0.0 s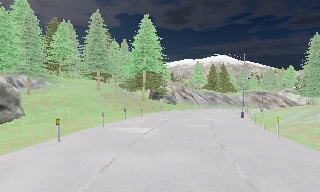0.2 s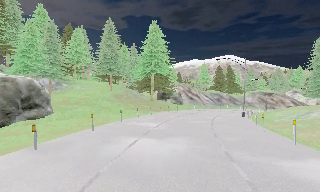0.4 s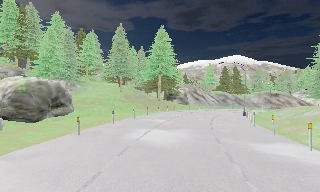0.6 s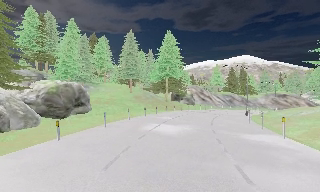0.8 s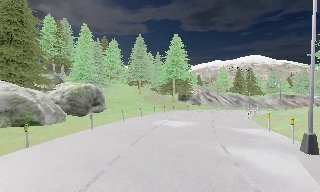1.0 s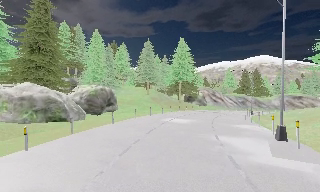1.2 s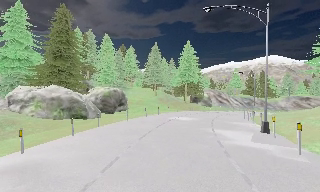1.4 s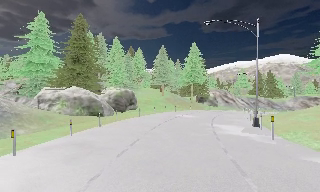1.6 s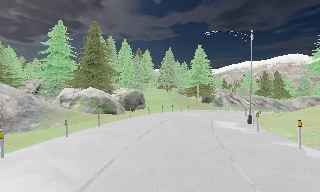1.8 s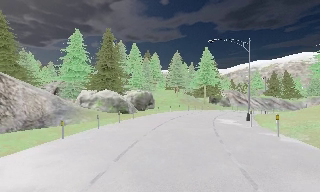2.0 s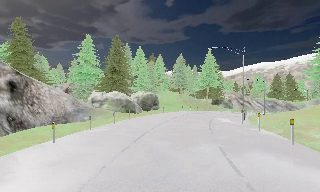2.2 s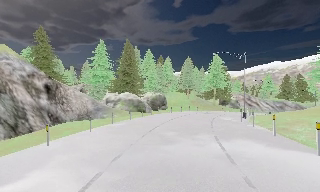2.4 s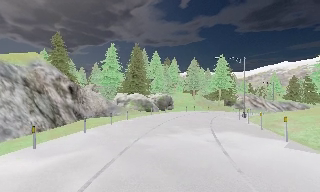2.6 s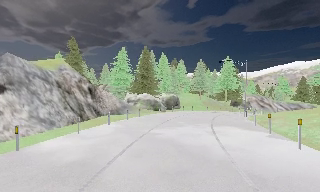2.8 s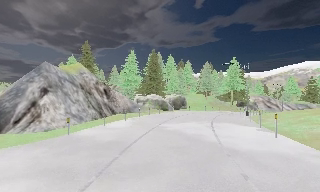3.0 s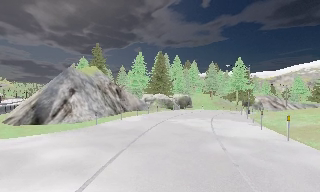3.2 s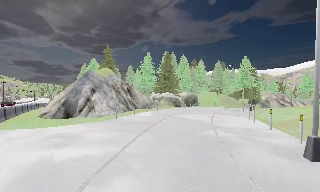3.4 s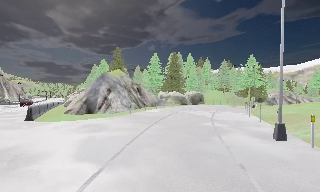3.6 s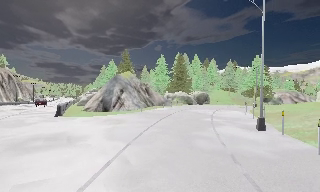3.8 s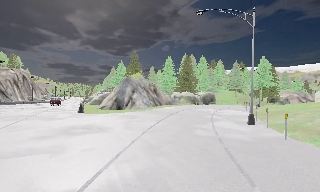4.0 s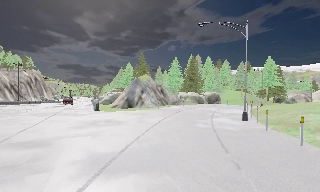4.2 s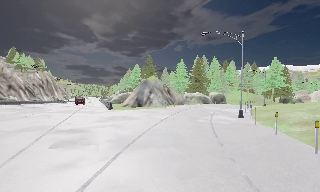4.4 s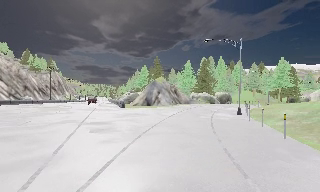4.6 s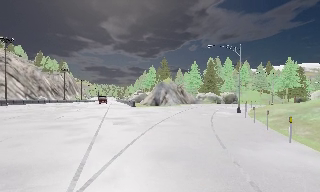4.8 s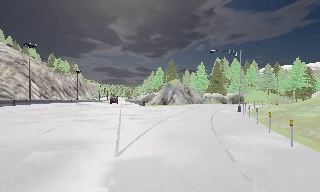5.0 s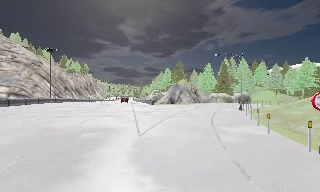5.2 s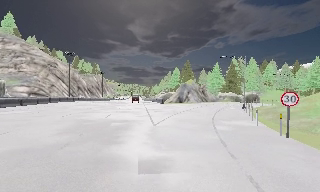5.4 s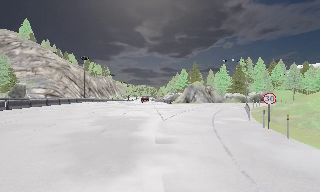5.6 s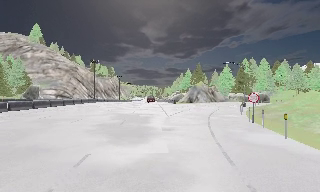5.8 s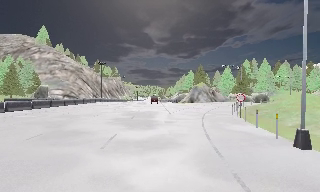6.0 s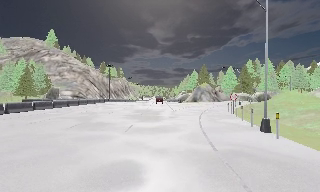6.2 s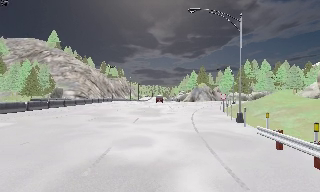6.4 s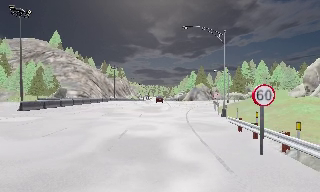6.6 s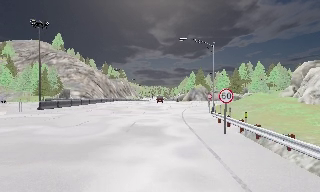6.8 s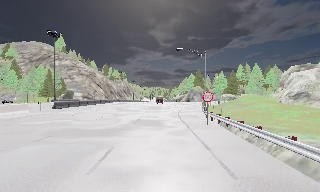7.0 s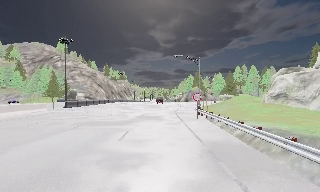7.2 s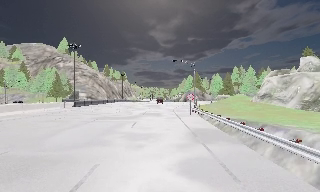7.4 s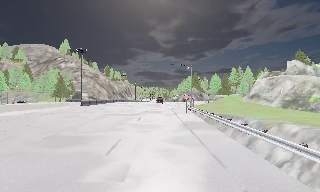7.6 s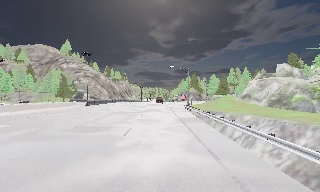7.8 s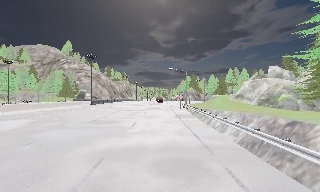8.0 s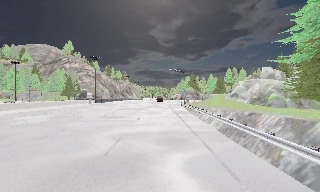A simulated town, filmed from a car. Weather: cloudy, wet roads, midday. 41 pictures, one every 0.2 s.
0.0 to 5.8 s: The camera swings to its left by about 70 degrees, and the scene slides to the right. It travels backward, about 60 m.
5.8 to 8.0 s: The camera travels backward, about 30 m, so what stands in front gets smaller.
The film runs backward here.
